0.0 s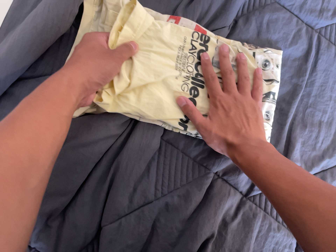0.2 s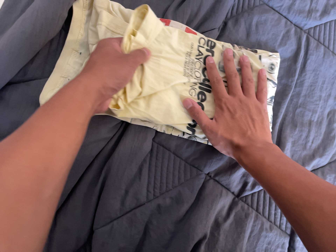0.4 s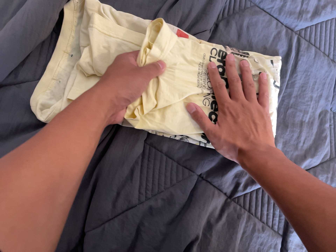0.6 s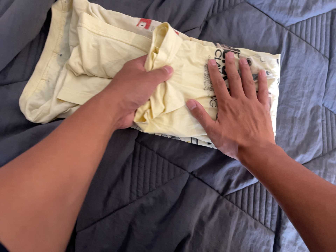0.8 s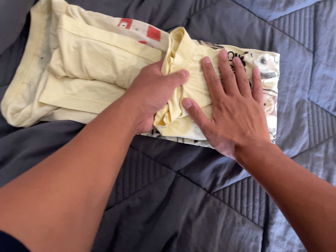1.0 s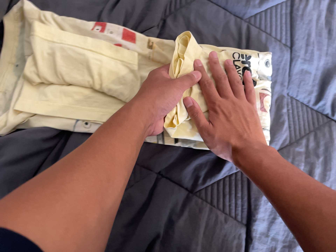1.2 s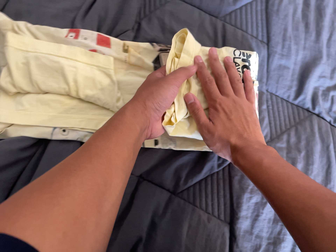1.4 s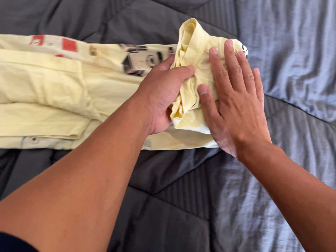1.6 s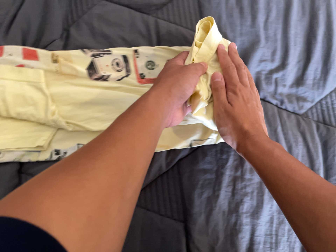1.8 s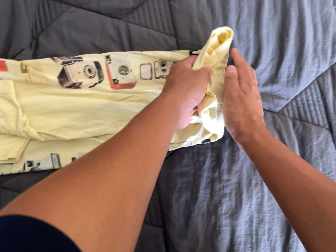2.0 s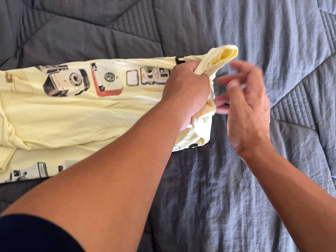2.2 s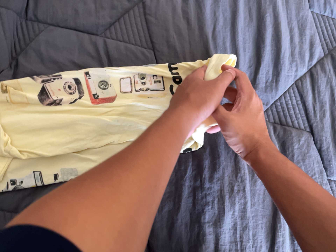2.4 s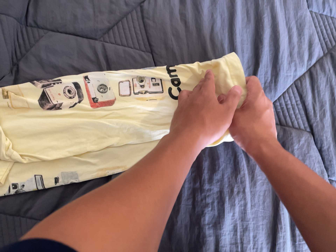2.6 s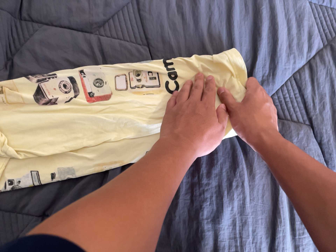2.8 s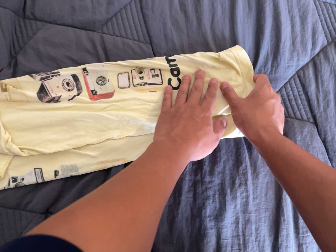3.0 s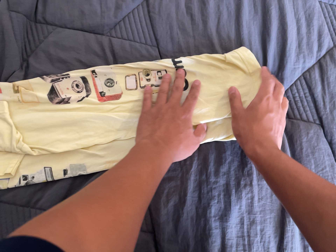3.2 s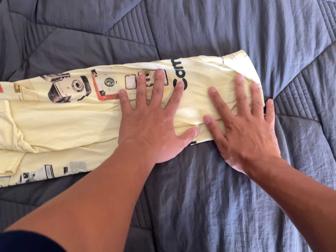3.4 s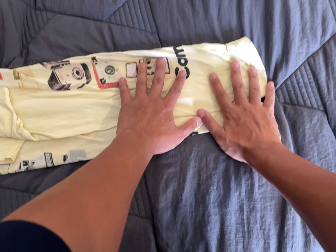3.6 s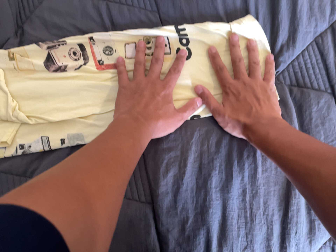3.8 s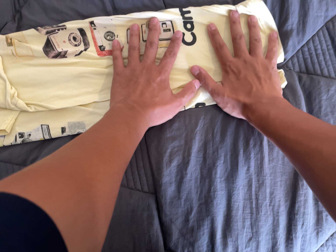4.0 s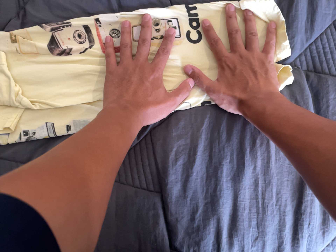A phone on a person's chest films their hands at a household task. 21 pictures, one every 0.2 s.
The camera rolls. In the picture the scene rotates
counterclockwise.
The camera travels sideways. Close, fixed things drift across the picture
to the left.
0.0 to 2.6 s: The camera travels to its right, about 30 cm, so close, fixed things drift to the left. It rolls about its line of sight by about 25 degrees, and the scene rotates counterclockwise.
2.6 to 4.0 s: The camera shifts only a little, or ends up much as it began.
The film runs backward here.
